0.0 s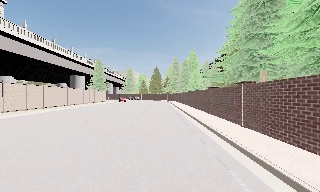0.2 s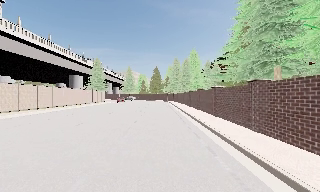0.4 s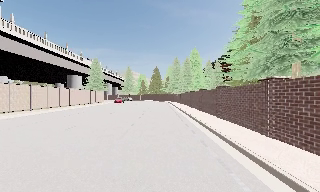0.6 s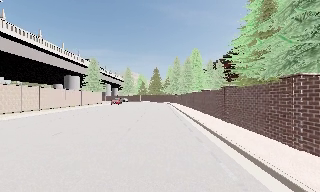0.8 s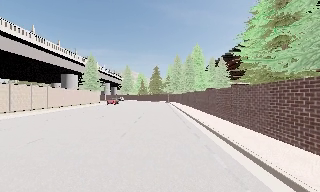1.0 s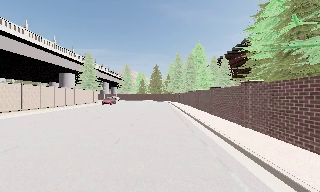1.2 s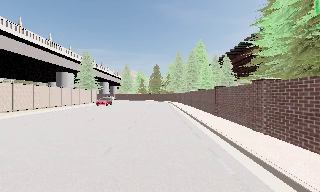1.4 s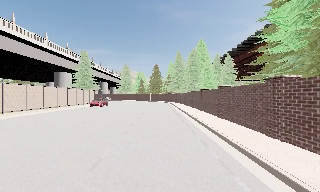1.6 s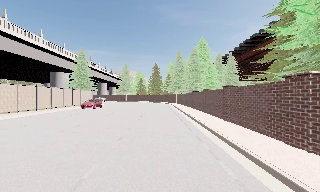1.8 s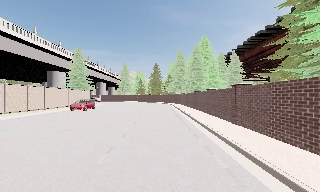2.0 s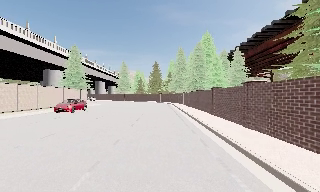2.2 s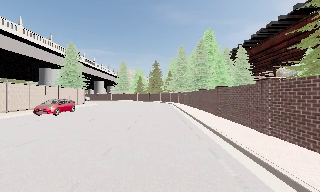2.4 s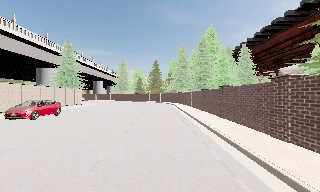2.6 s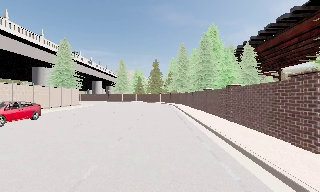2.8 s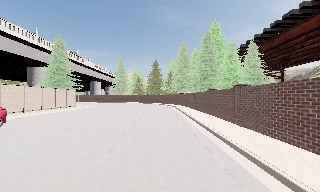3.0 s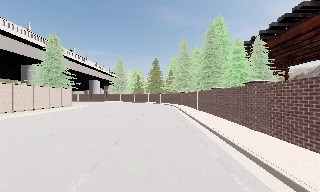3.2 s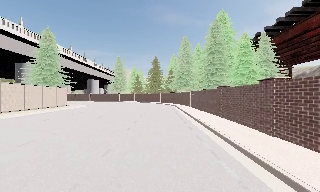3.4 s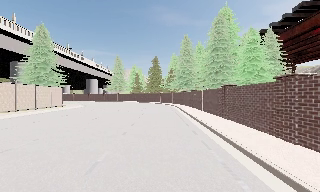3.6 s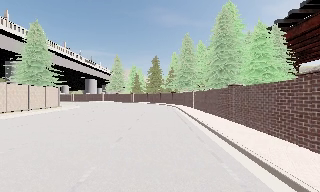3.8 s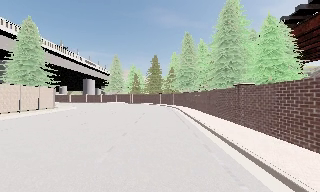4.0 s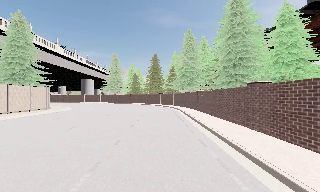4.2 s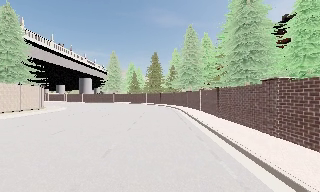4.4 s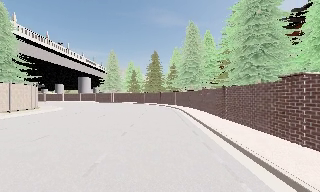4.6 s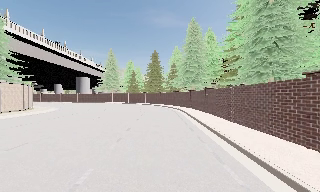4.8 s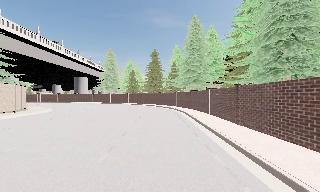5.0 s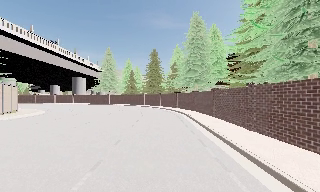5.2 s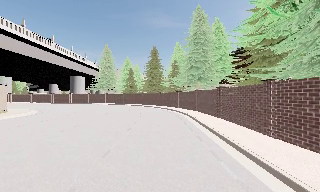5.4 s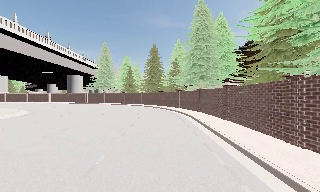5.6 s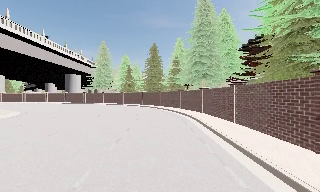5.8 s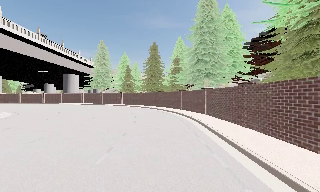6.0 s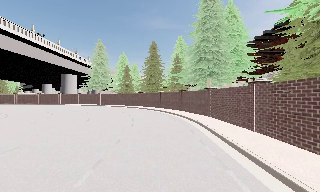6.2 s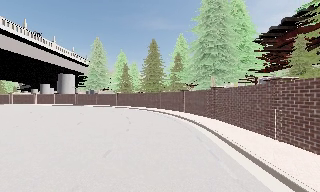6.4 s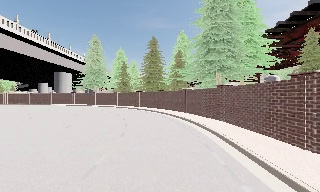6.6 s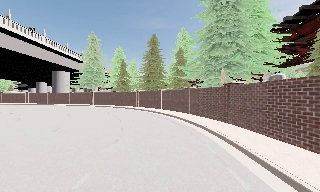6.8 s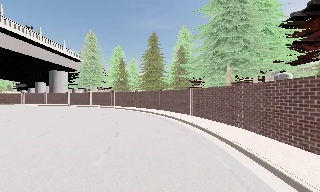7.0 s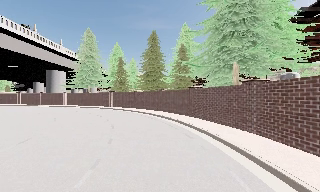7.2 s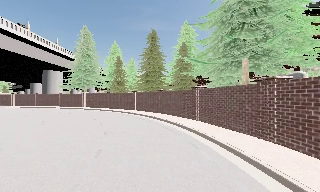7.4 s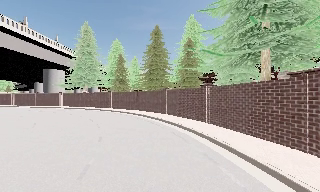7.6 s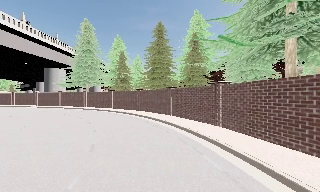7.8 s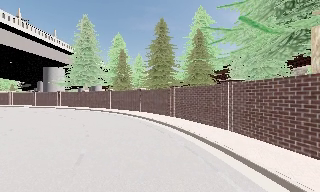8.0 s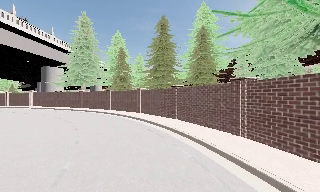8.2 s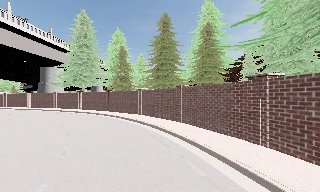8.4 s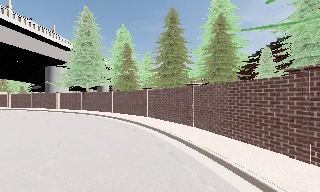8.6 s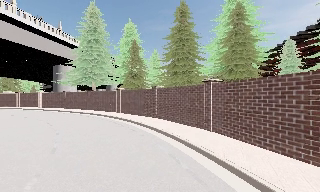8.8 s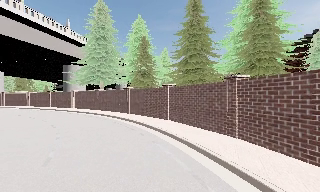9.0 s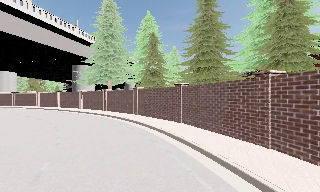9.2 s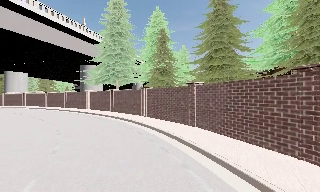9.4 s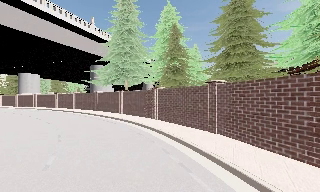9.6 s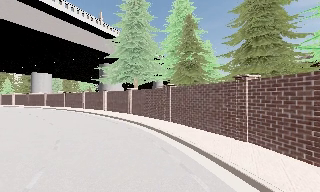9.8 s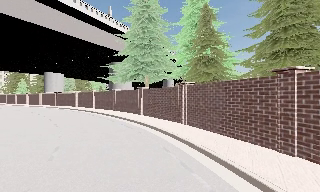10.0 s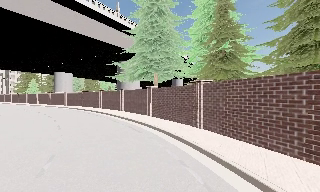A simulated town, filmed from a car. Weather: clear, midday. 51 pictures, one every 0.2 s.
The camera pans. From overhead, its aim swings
counterclockwise.
The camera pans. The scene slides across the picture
to the right.
0.0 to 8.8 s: The camera swings to its left by about 15 degrees, and the scene slides to the right. It travels forward, about 55 m, so what stands in front looms larger.
8.8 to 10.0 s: The camera swings to its left by about 20 degrees, and the scene slides to the right. It travels forward, about 7 m, so what stands in front looms larger.
The film runs forward here.
